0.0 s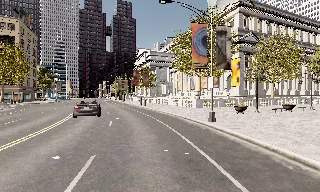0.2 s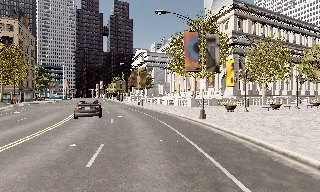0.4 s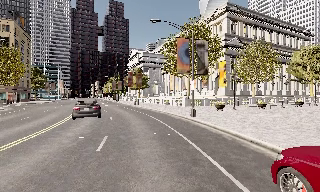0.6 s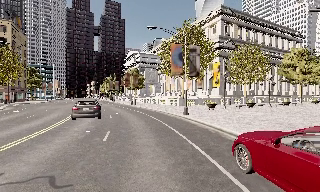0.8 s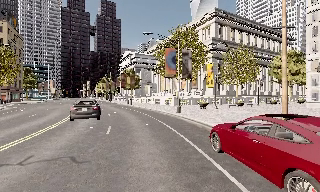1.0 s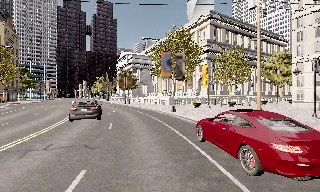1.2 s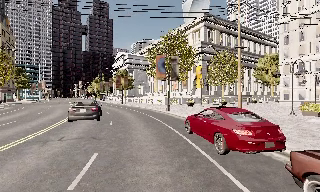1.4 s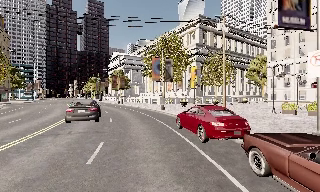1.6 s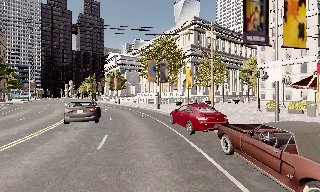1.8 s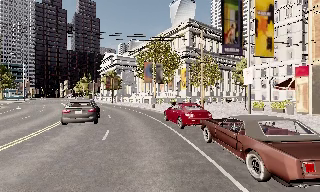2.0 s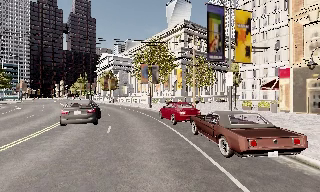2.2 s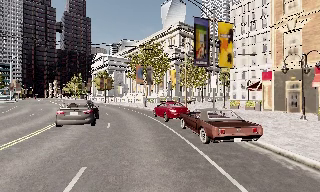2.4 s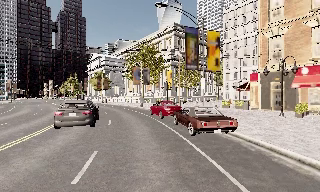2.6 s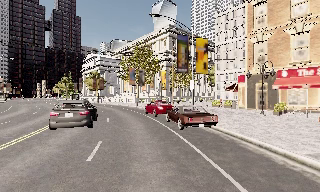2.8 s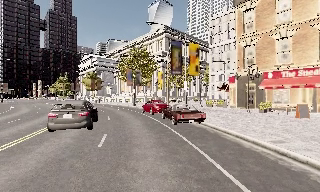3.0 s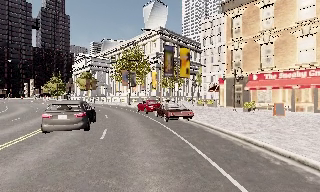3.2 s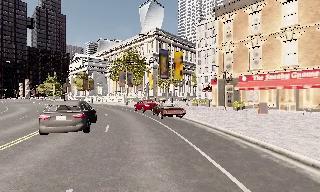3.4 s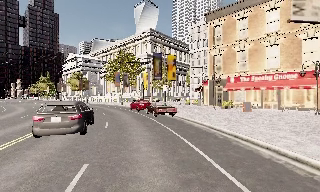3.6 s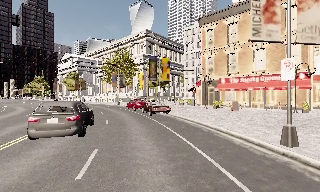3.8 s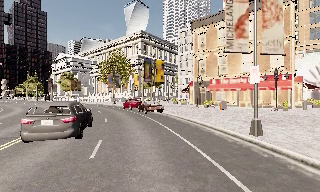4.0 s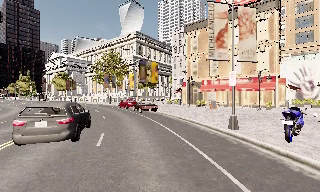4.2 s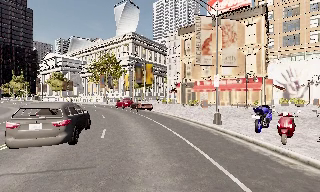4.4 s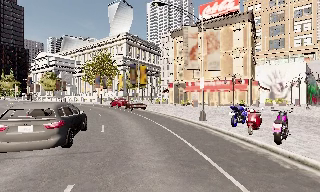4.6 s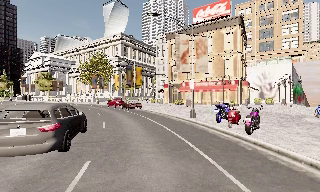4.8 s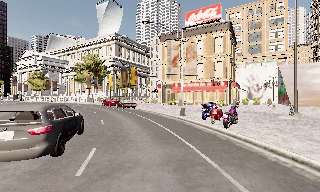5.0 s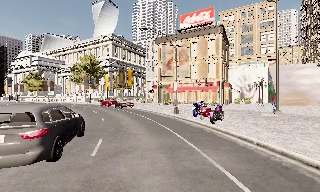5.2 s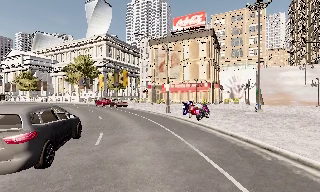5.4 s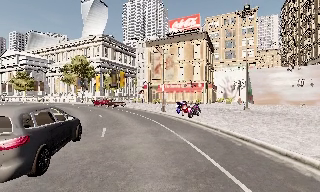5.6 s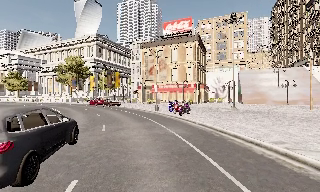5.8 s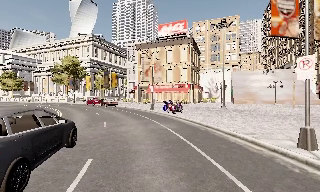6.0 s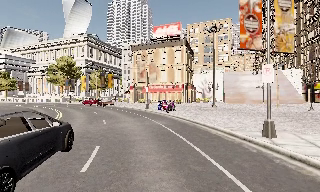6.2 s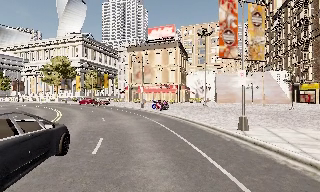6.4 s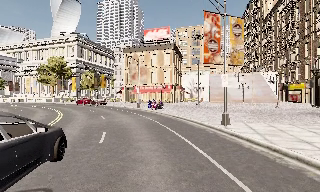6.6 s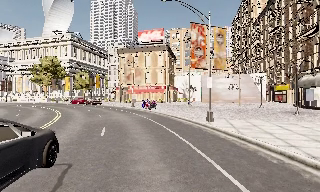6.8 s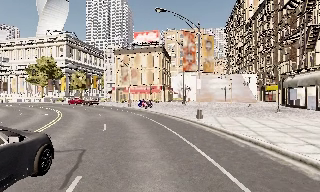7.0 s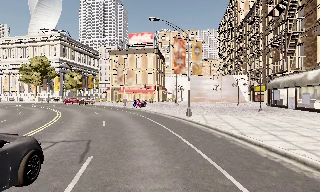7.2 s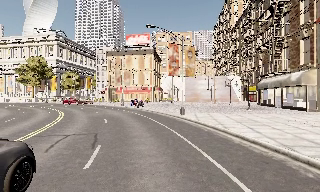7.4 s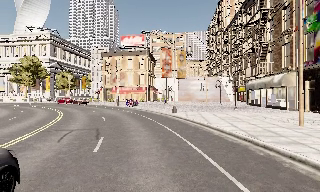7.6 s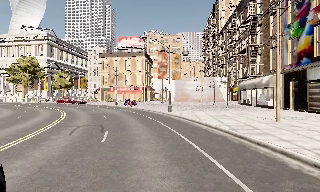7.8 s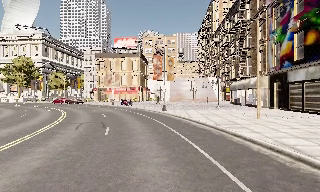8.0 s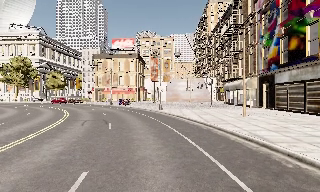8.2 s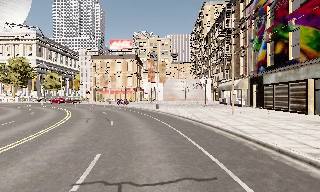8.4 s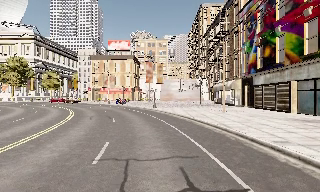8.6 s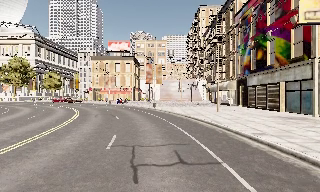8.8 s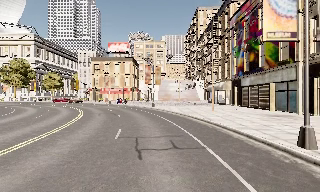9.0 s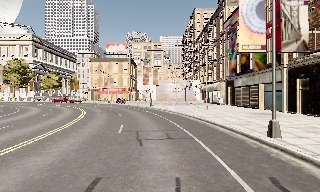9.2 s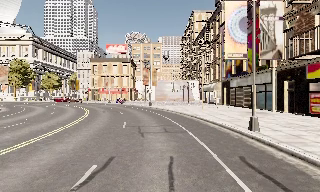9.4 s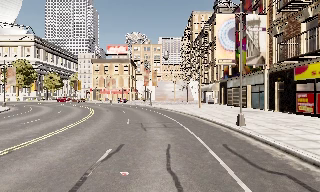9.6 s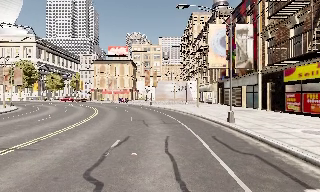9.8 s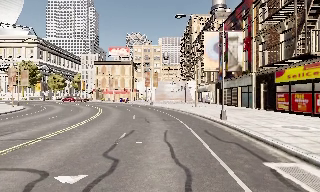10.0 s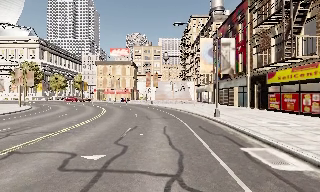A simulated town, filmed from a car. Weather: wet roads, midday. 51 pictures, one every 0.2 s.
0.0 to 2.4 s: The camera swings to its right by about 15 degrees, and the scene slides to the left. It travels backward, about 15 m, so what stands in front gets smaller.
2.4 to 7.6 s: The scene slides to the left, as the camera pans about 45 degrees to its right. It travels backward, about 35 m.
7.6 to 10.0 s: The camera travels backward, about 15 m, so what stands in front gets smaller.
The film runs backward here.
